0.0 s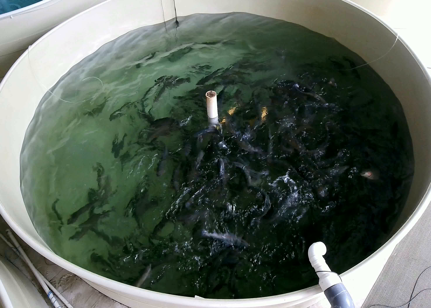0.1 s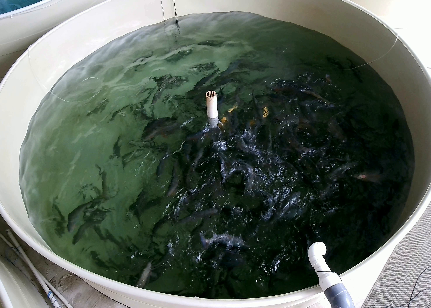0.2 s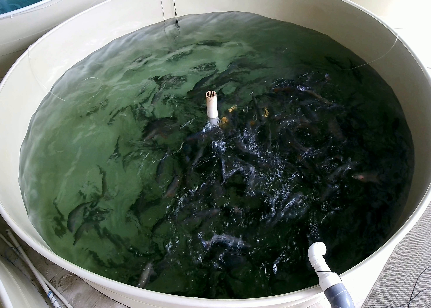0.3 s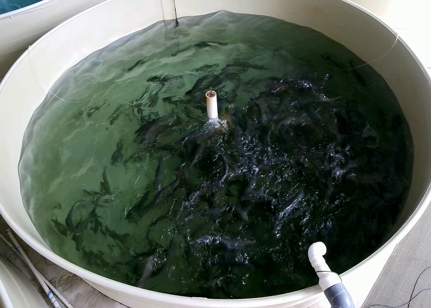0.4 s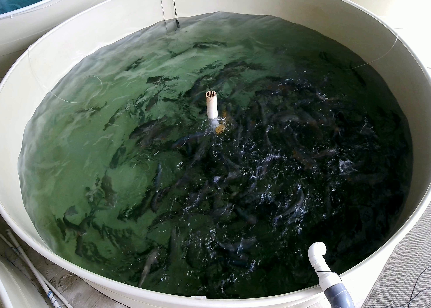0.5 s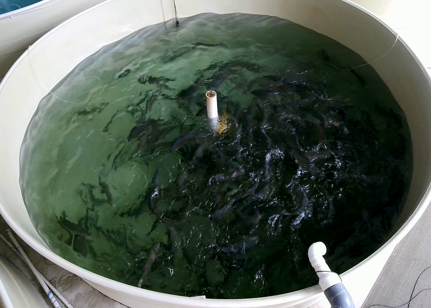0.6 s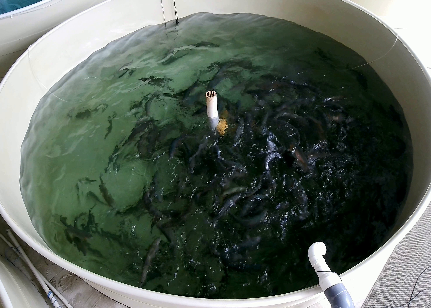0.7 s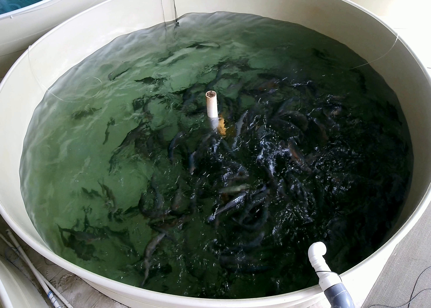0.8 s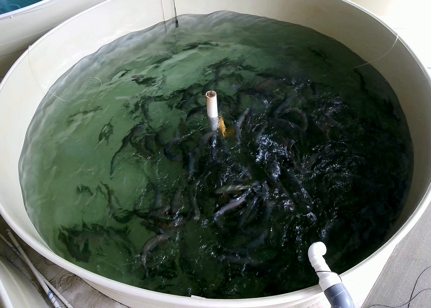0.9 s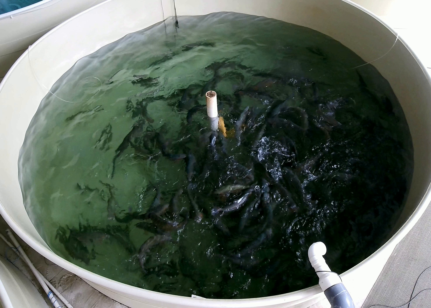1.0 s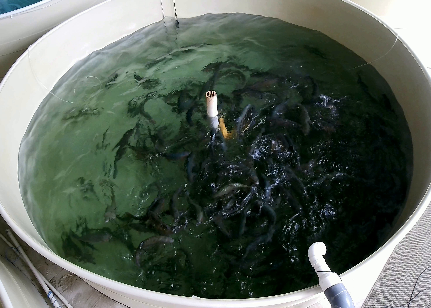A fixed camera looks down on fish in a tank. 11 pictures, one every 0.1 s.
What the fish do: Strong feeding.
